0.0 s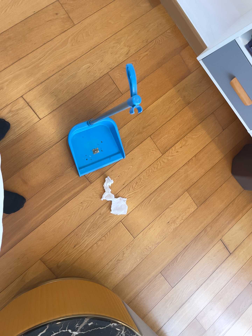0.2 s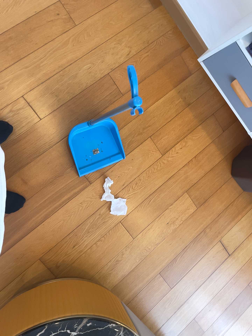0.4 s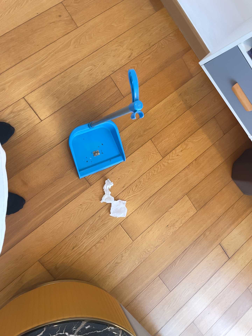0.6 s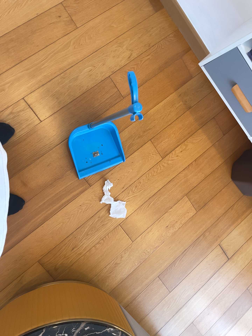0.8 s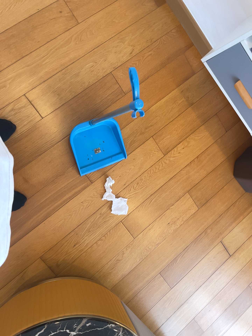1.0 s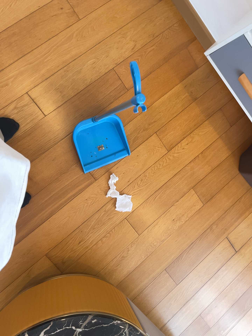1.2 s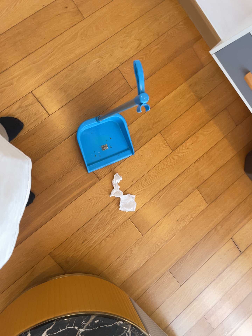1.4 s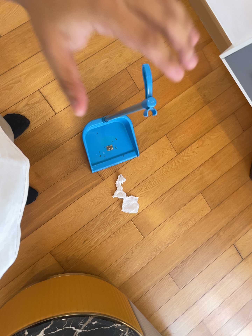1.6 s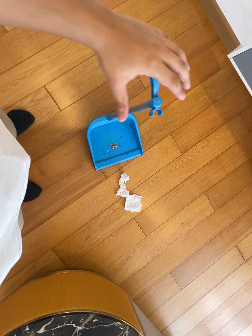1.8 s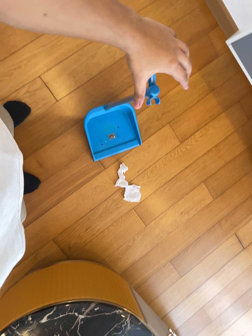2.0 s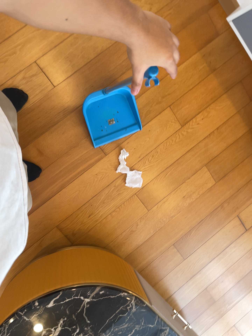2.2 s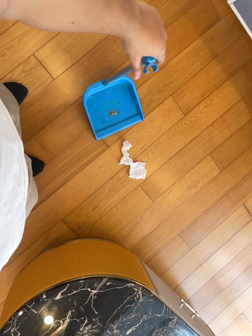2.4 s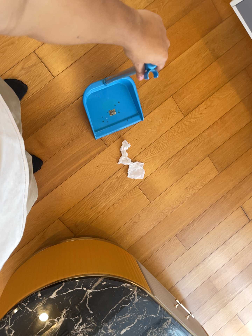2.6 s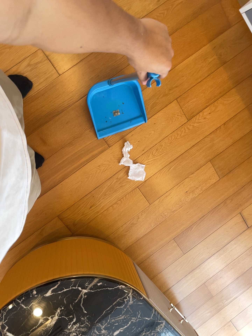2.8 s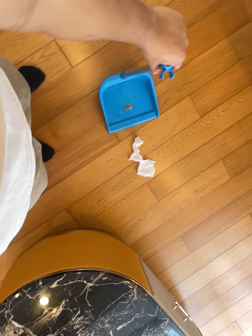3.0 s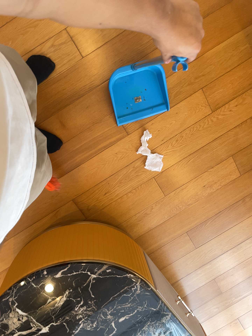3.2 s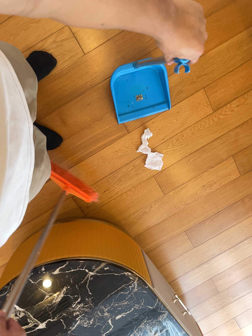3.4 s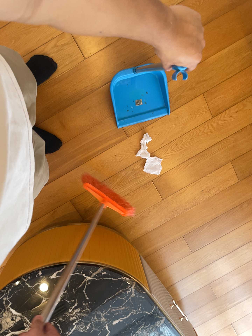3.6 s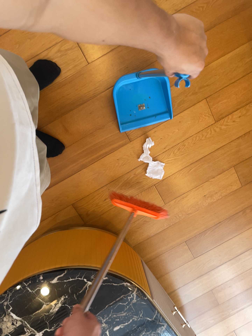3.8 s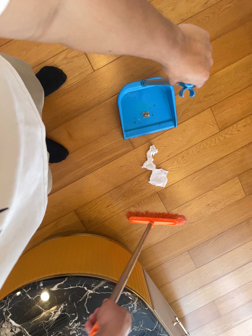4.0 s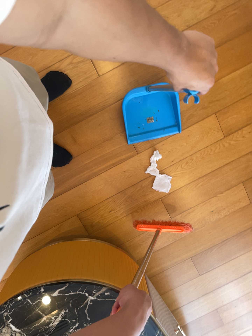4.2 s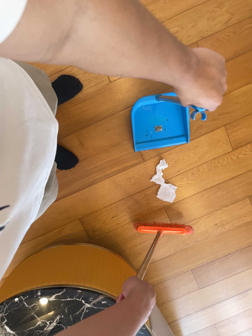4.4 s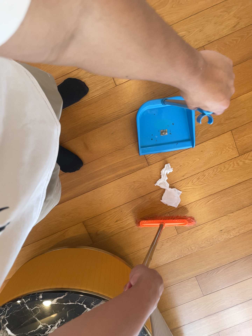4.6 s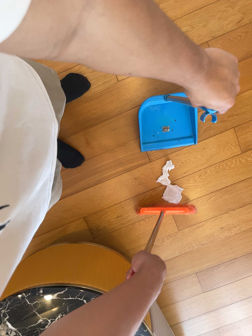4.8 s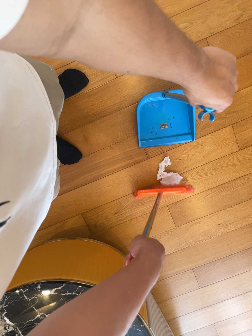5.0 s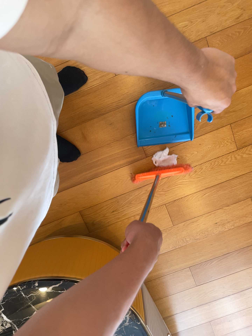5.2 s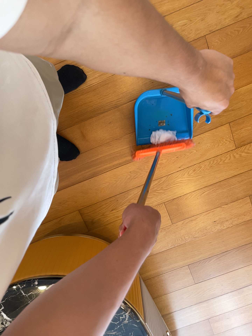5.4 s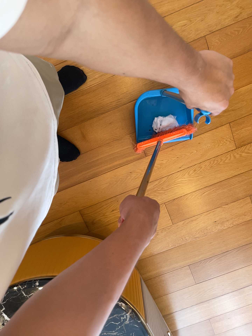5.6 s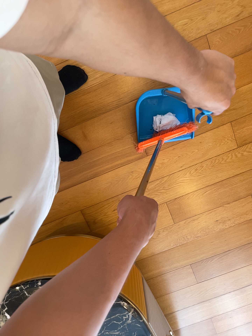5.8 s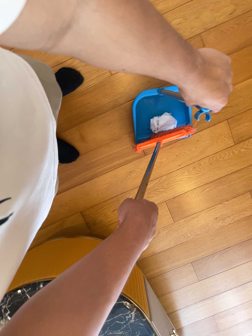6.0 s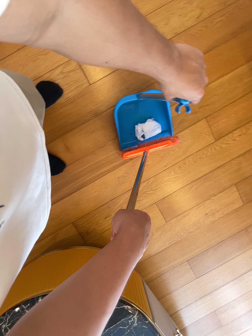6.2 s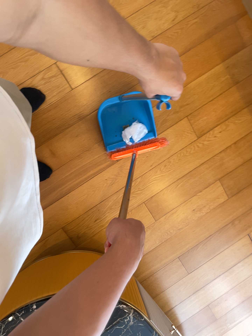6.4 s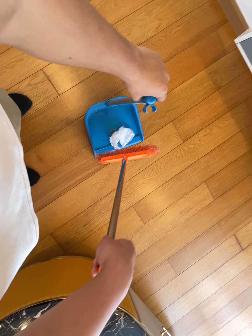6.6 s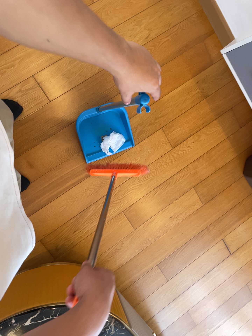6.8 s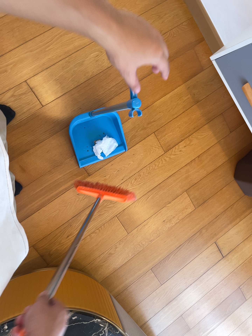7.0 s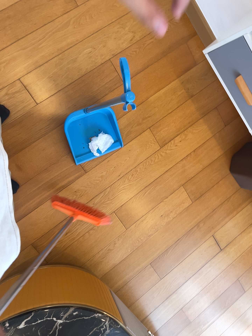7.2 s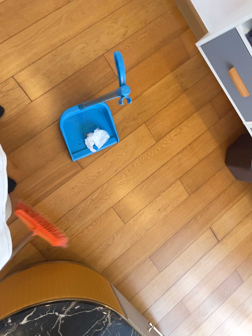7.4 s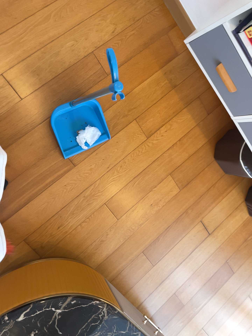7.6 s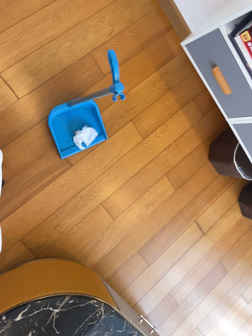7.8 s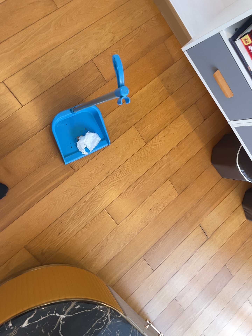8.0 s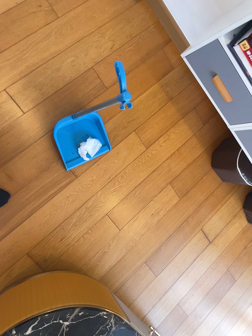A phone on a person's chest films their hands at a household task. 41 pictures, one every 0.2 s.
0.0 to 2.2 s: The camera's aim tips toward the bottom of its view by about 10 degrees, and the scene shifts upward.
2.2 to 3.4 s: The camera rolls about its line of sight by about 10 degrees, and the scene rotates clockwise.
3.4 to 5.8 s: The camera shifts only a little, or ends up much as it began.
5.8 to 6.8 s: The camera pans to its right by about 15 degrees. It travels backward, about 8 cm, so what stands in front gets smaller. It rolls about its line of sight by about 10 degrees, and the scene rotates counterclockwise.
6.8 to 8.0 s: The camera travels to its left, about 8 cm.
The film runs forward here.
